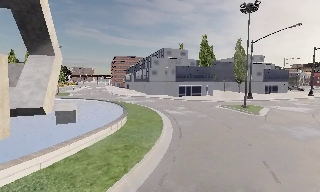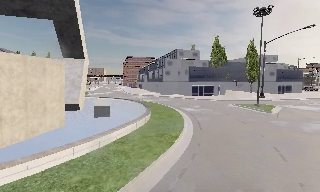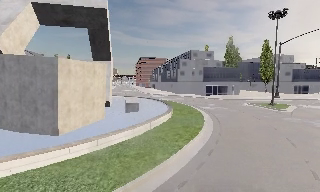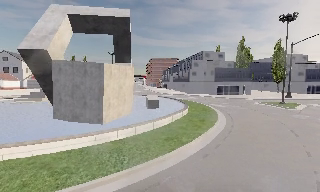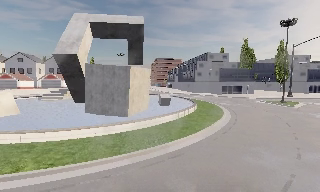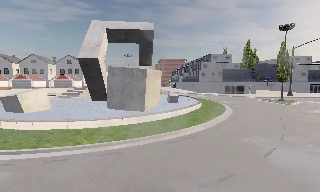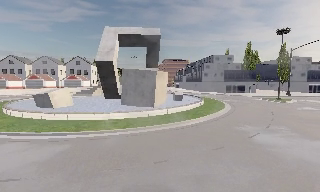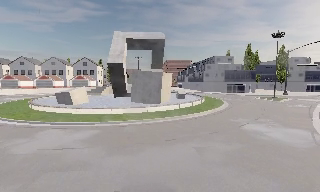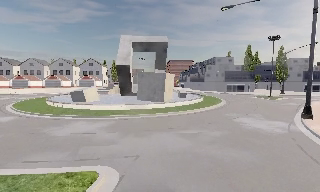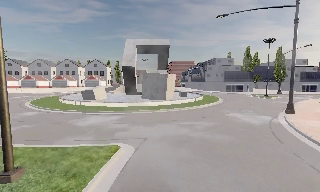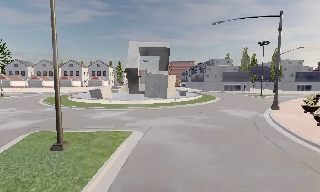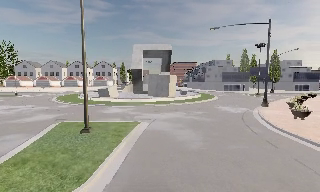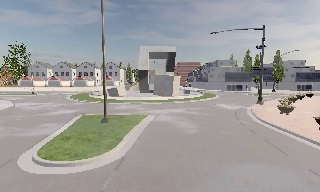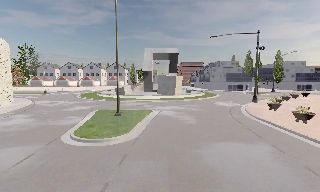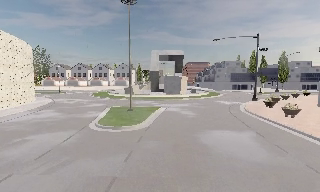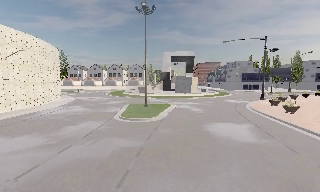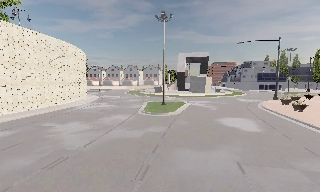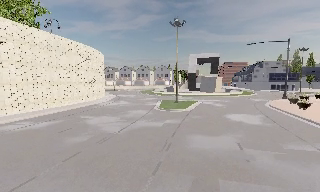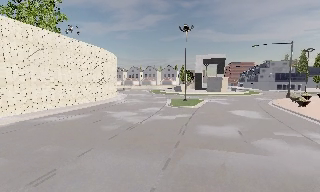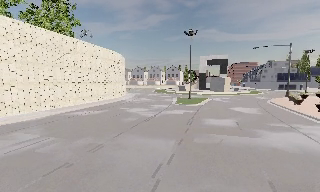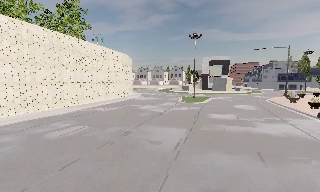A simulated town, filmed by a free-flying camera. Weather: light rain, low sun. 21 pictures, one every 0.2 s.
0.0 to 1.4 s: The scene slides to the right, as the camera pans about 15 degrees to its left. It travels backward, about 16 m, so what stands in front gets smaller.
1.4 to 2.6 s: The camera travels backward, about 14 m, so what stands in front gets smaller.
2.6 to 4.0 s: The camera pans to its left, which is counterclockwise from overhead, by about 20 degrees. It travels backward, about 16 m, so what stands in front gets smaller.
The film runs backward here.
